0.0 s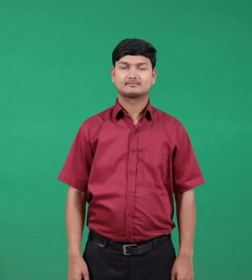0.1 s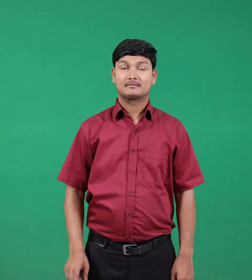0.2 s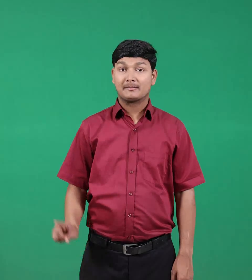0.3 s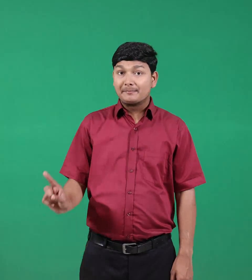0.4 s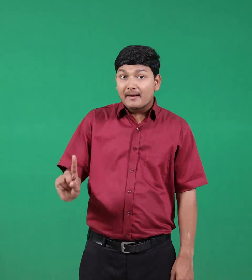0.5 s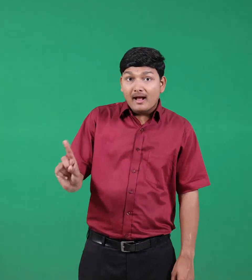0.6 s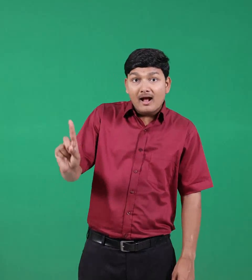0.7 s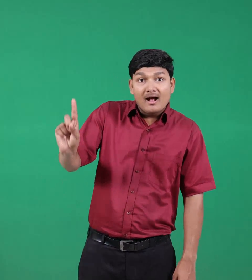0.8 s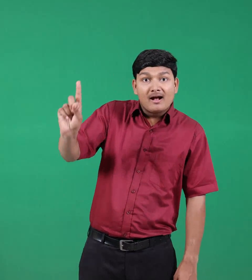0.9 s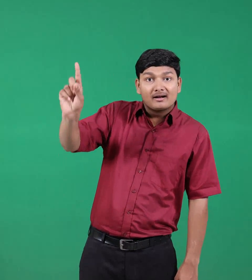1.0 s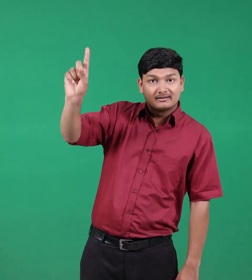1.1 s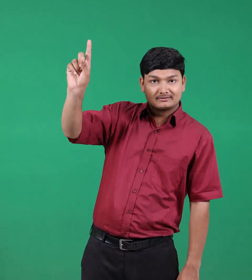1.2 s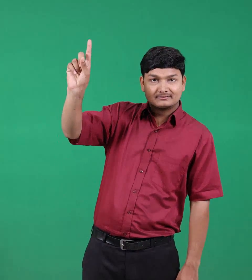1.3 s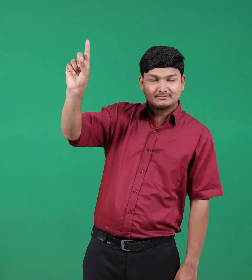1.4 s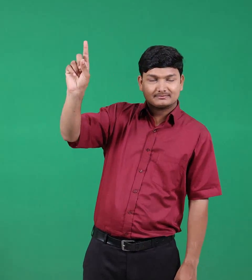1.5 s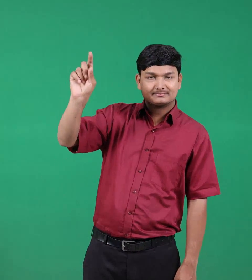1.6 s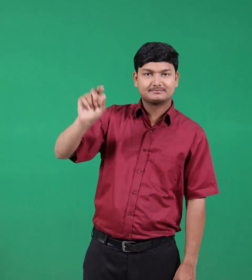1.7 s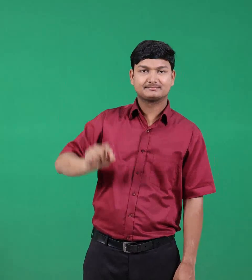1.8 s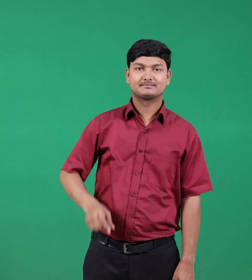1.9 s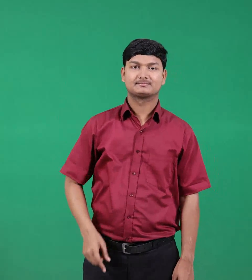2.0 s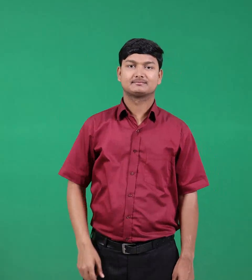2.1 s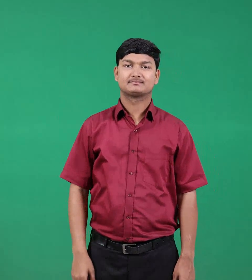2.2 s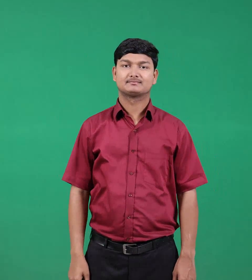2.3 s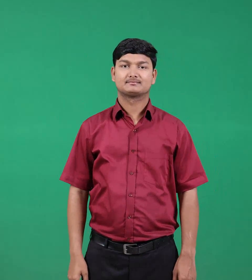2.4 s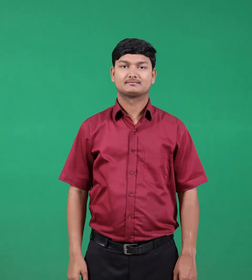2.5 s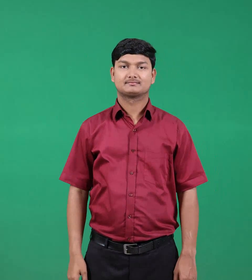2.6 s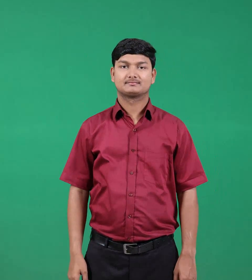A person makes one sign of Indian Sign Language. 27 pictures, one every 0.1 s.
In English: tall
